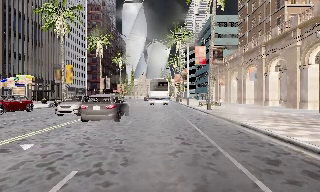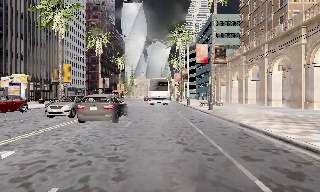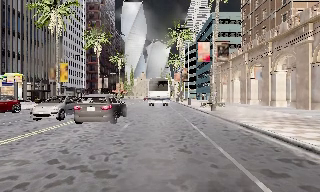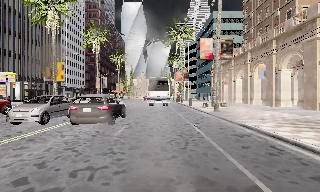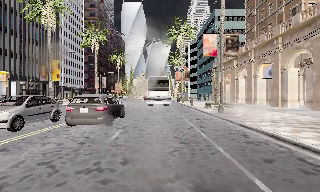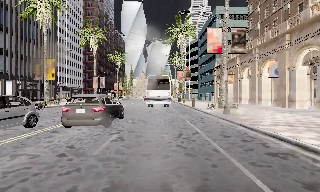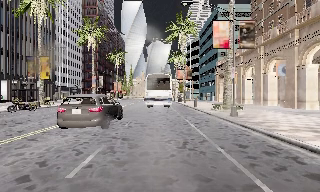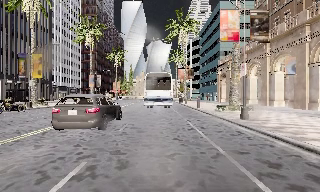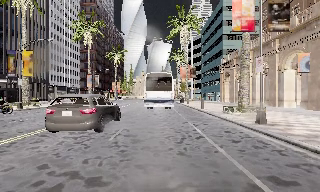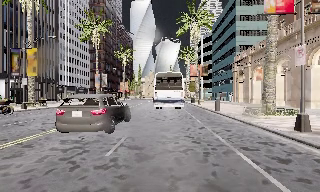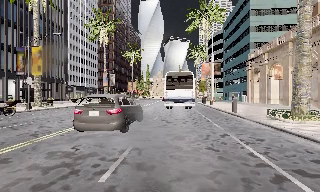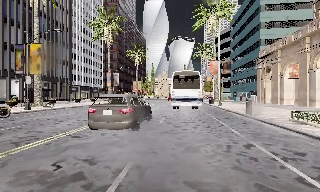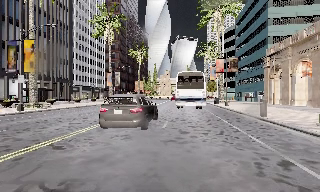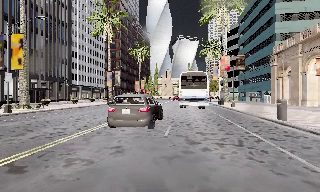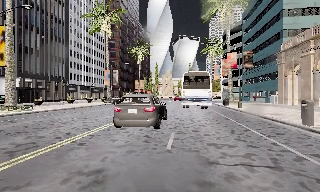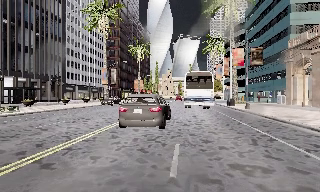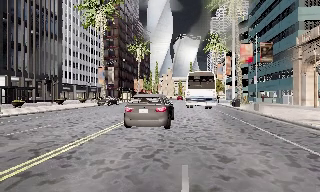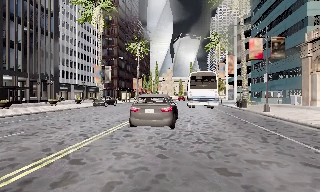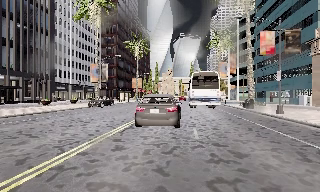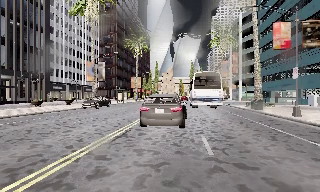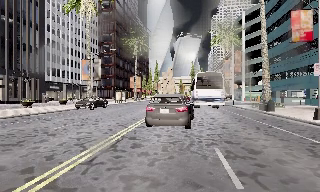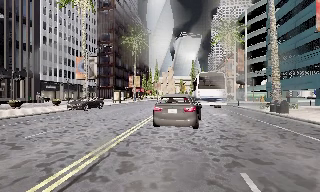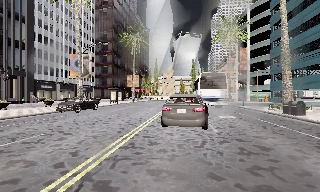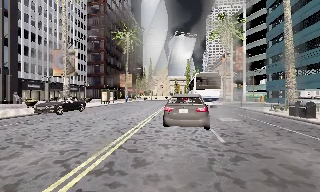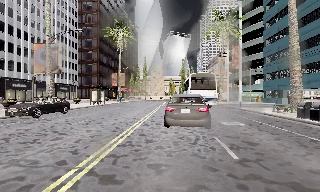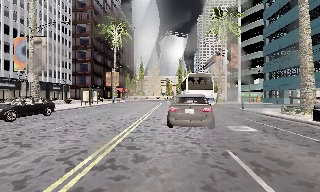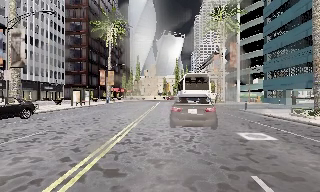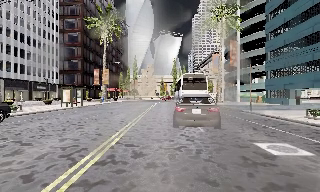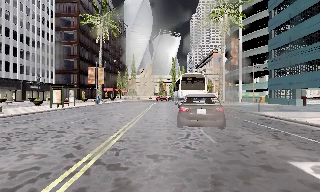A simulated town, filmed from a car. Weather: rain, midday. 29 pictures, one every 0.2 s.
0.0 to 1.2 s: The camera travels forward, about 6 m, so what stands in front looms larger. It gains speed.
1.2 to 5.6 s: The camera travels forward, about 30 m, so what stands in front looms larger.
The film runs forward here.
